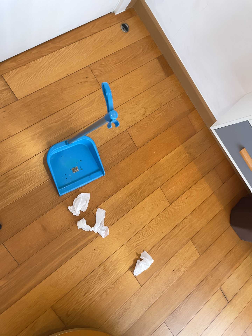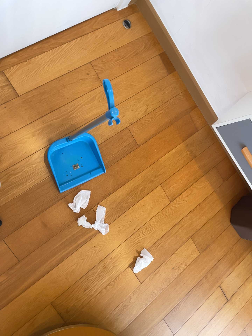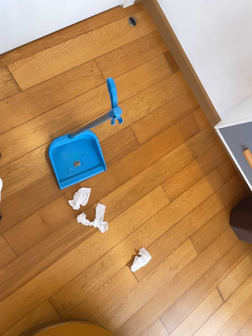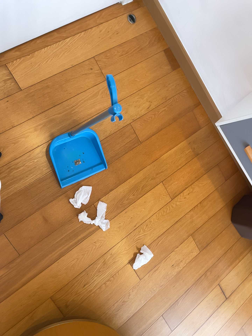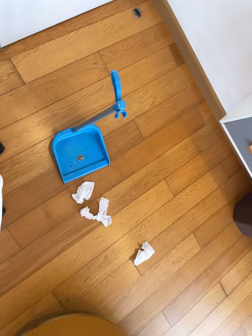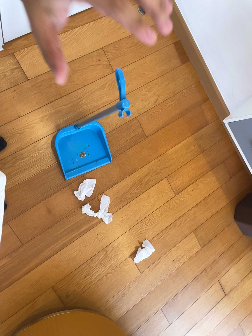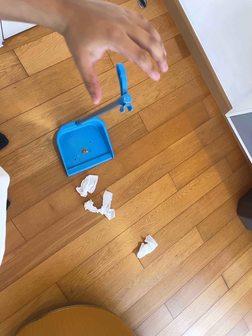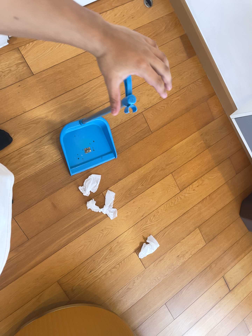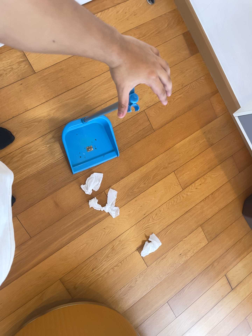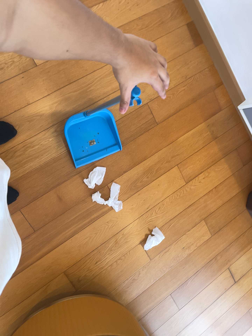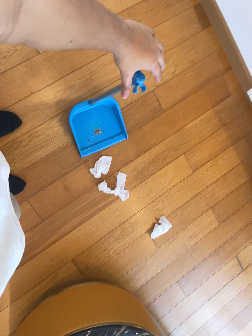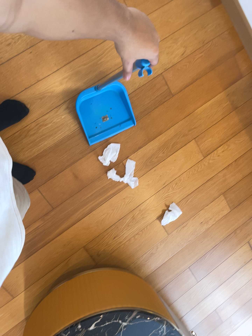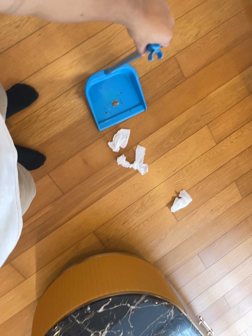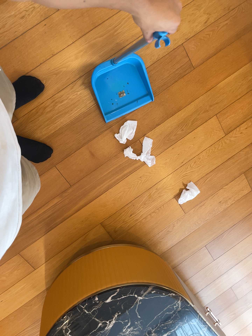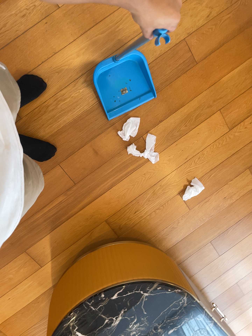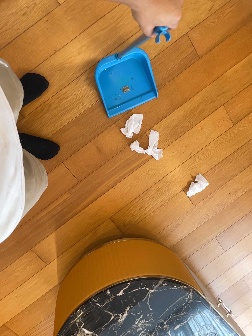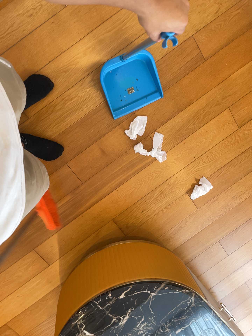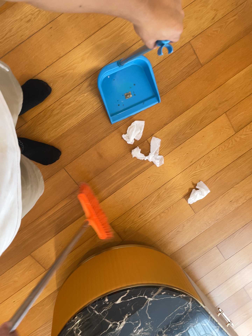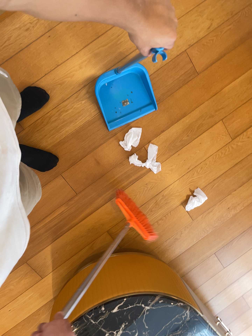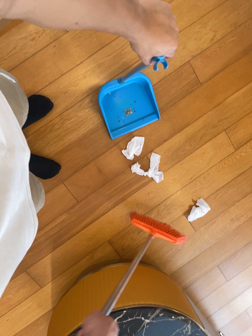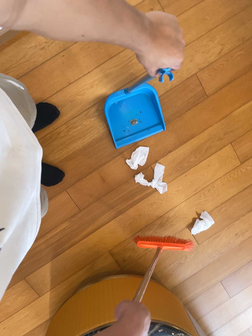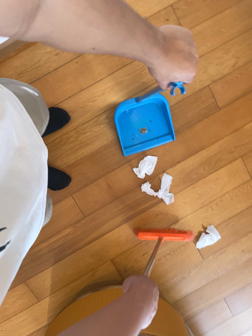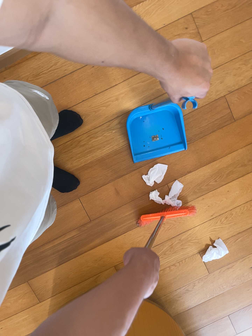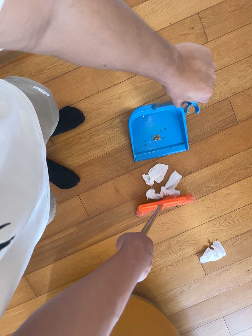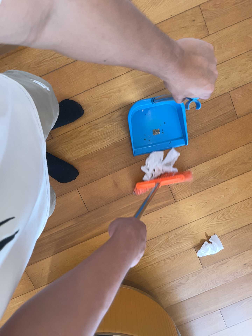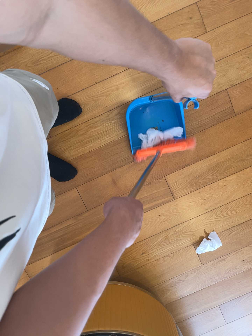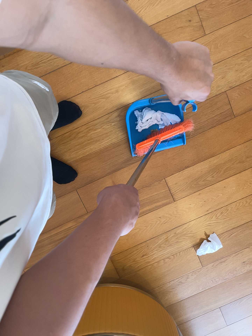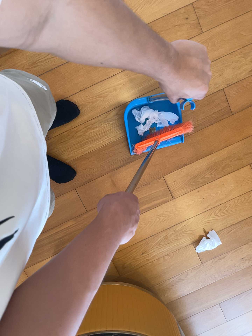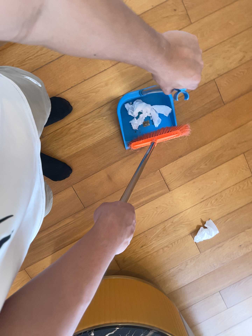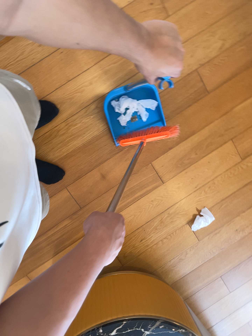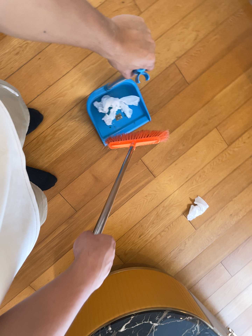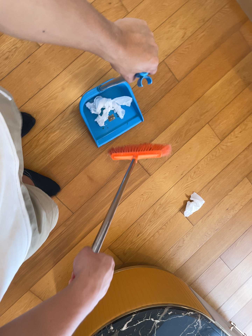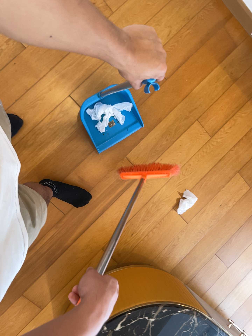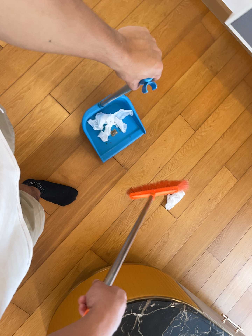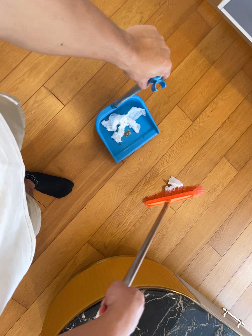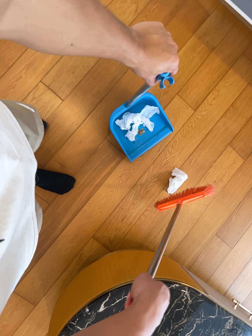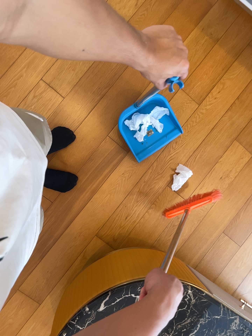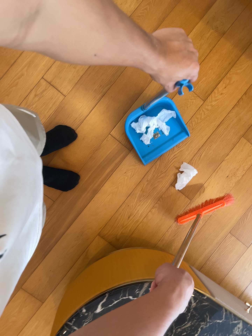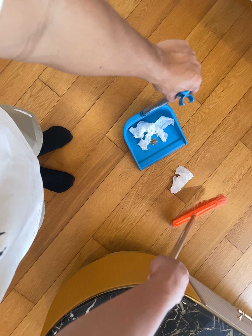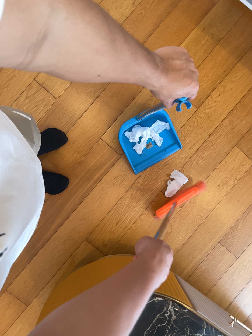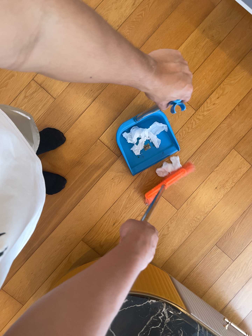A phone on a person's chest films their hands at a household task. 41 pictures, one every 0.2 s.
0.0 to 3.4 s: The scene slides to the right, as the camera pans about 15 degrees to its left. It travels forward, about 9 cm, so what stands in front looms larger. Its aim tips toward the bottom of its view by about 20 degrees, and the scene shifts upward.
3.4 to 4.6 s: The camera rolls about its line of sight by about 10 degrees, and the scene rotates clockwise.
4.6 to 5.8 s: The camera rolls about its line of sight by about 10 degrees, and the scene rotates counterclockwise.
5.8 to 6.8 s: The camera travels toward the bottom of its view and to its right, about 24 cm, so close, fixed things drift upward. It rolls about its line of sight by about 15 degrees, and the scene rotates counterclockwise.
6.8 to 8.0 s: The camera travels to its right, about 20 cm.
The film runs forward here.
